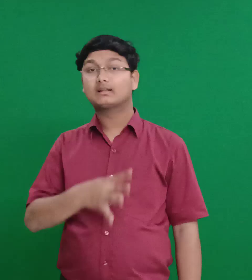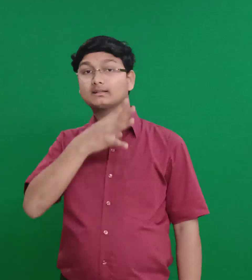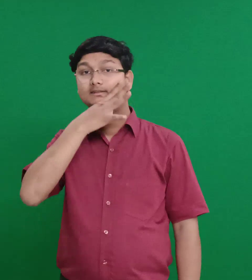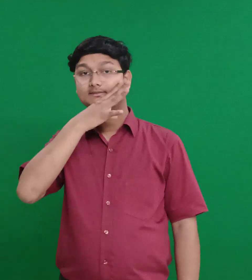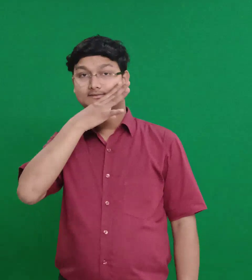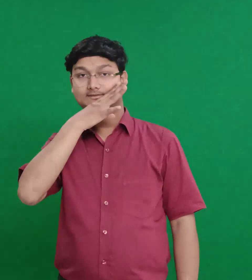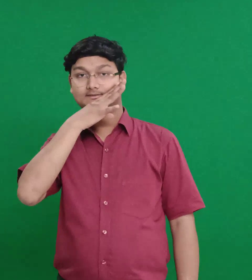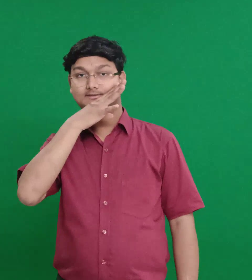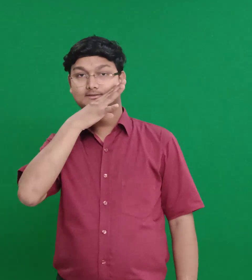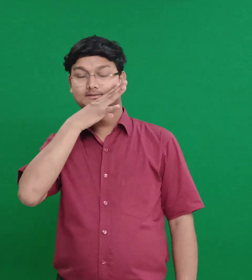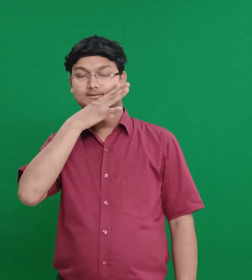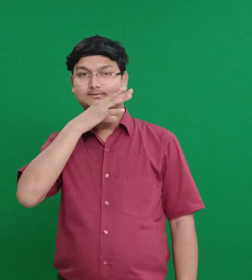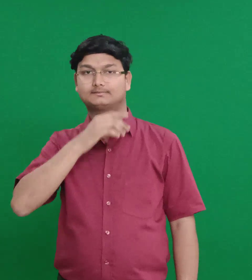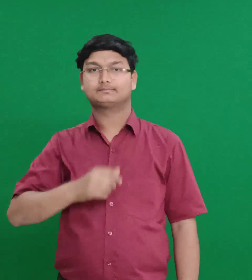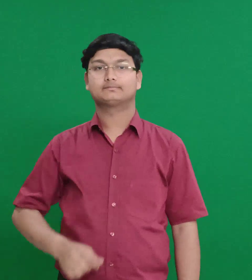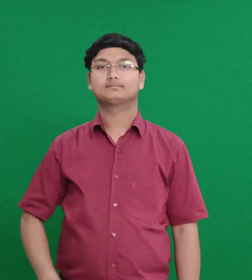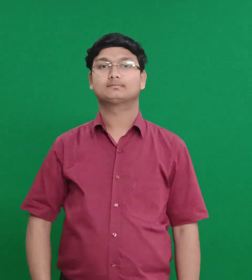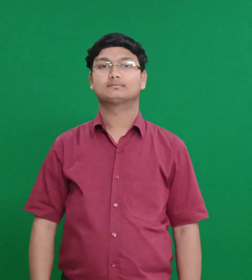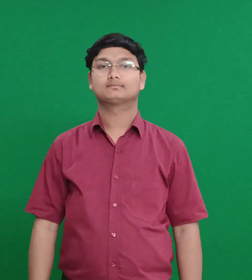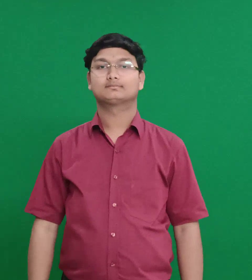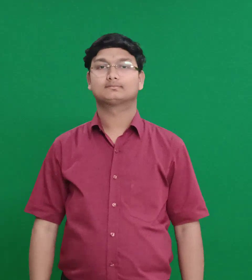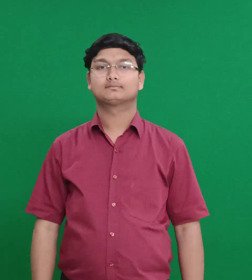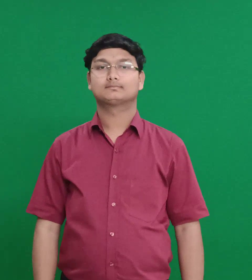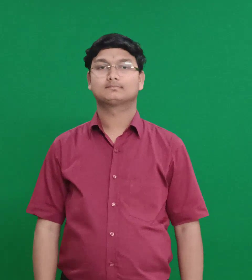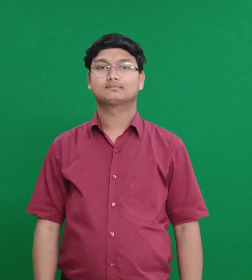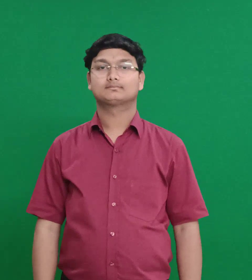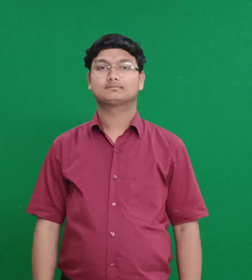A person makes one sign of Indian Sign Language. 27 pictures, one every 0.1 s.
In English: jehoiada
